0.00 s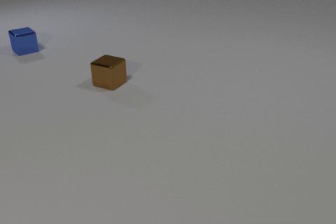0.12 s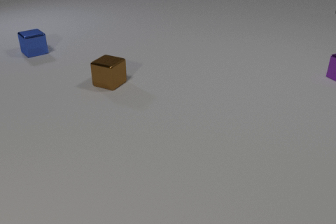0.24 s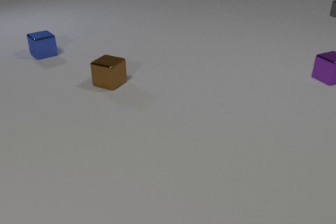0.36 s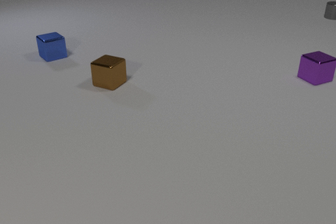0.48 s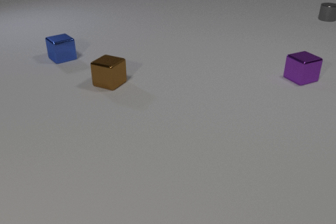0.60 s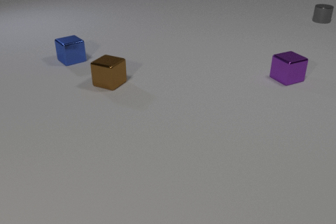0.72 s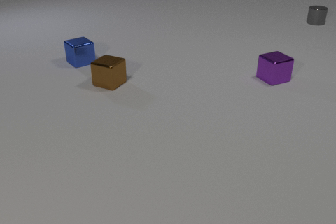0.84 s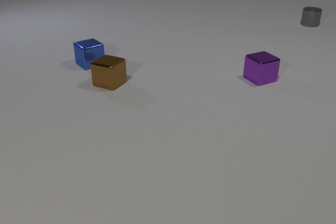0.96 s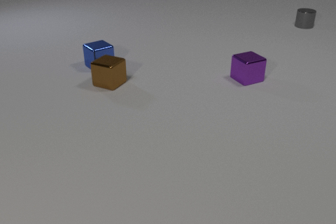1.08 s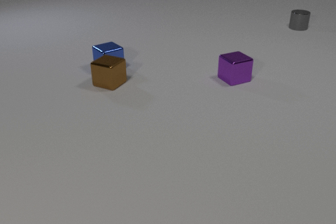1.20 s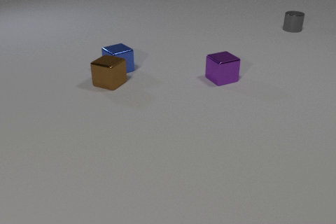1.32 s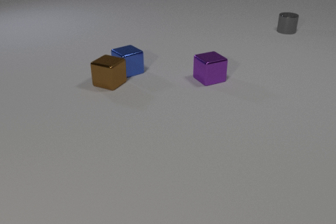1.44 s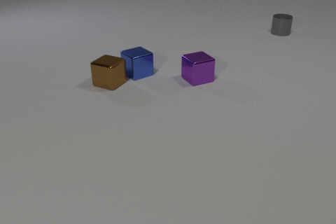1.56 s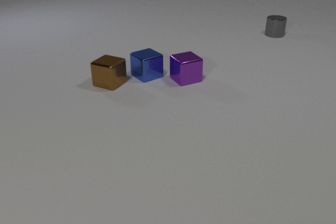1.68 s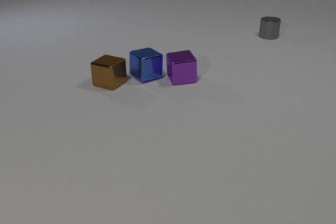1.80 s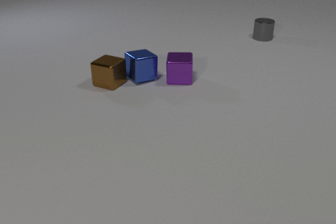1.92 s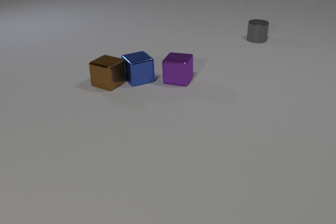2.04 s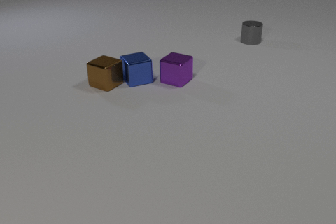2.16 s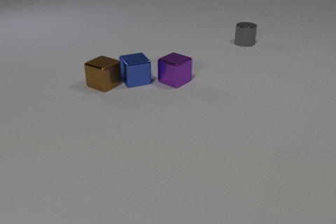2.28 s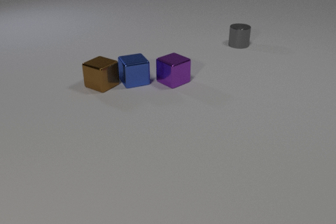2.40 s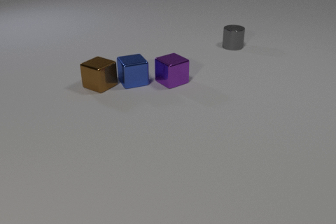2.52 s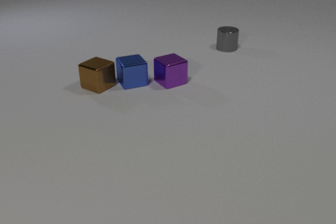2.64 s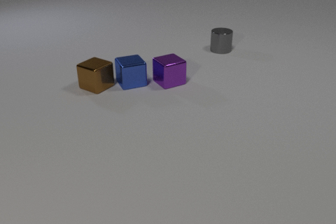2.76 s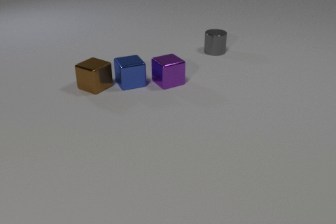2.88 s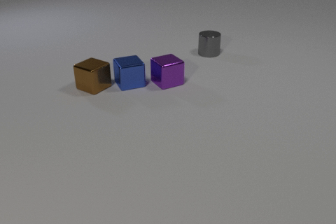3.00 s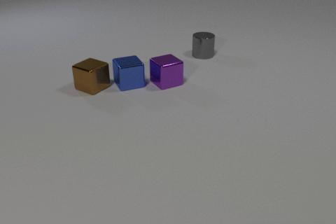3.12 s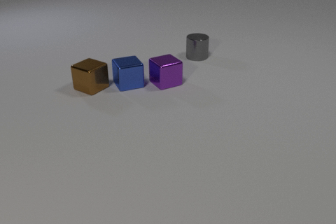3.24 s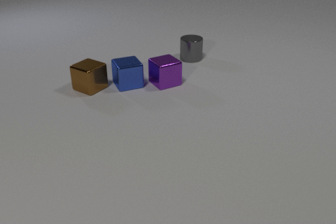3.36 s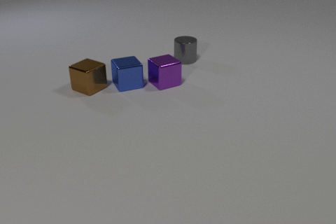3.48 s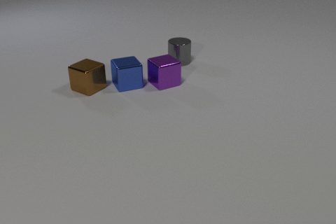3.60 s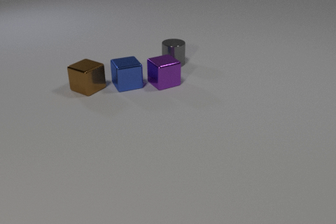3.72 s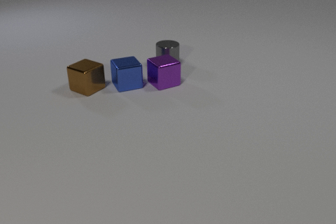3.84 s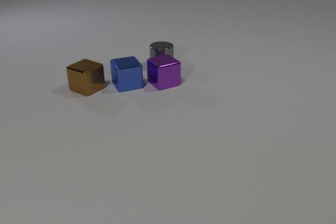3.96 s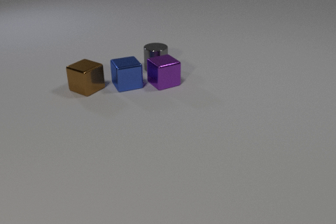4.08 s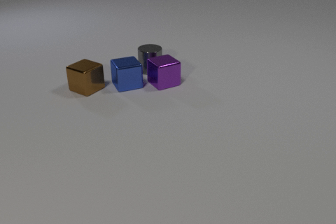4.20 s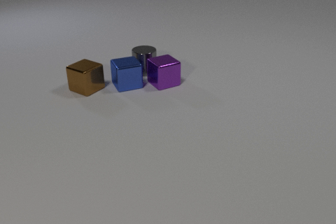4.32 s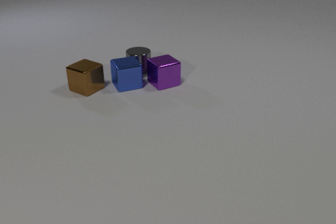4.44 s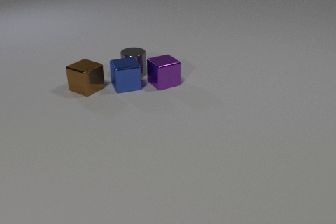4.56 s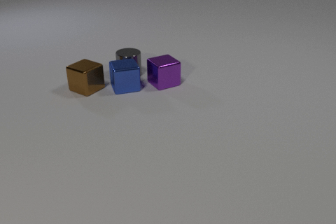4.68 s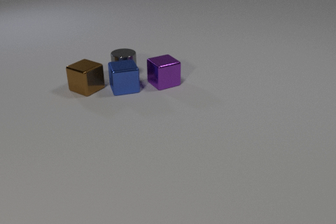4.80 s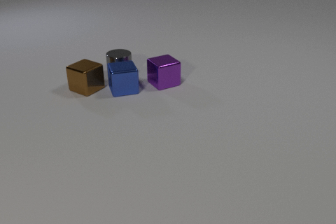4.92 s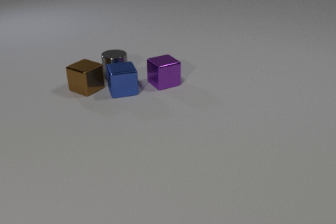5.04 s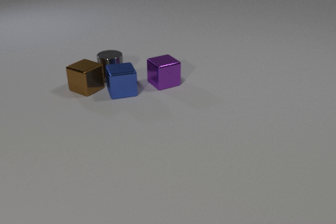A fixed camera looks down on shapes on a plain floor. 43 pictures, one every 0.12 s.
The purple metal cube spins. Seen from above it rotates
clockwise.
The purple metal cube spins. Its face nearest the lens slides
to the left.
0.00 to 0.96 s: The purple metal cube comes in at the right edge, slides to the left. The blue metal cube slides to the right and toward the camera. The gray metal cylinder comes in at the right edge, slides toward the camera and to the left.
0.96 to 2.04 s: The purple metal cube slides to the left, spins so that its near face slides to the left, clockwise seen from above. The blue metal cube slides toward the camera and to the right. The gray metal cylinder slides toward the camera and to the left. The purple metal cube and the blue metal cube collide. The blue metal cube and the brown metal cube collide.
2.04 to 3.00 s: The purple metal cube slides to the left, spins so that its near face slides to the left, clockwise seen from above. The blue metal cube slides toward the camera and to the left. The brown metal cube slides to the left. The gray metal cylinder slides to the left and toward the camera.
3.00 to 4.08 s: The brown metal cube slides to the left. The gray metal cylinder slides to the left and toward the camera.
4.08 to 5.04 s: The blue metal cube slides toward the camera. The gray metal cylinder slides to the left. The blue metal cube and the gray metal cylinder collide.
How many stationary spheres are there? 0.
How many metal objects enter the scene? 2.
What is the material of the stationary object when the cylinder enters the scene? metal.
